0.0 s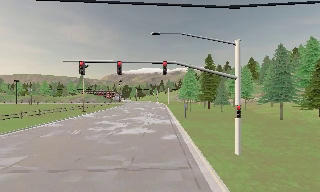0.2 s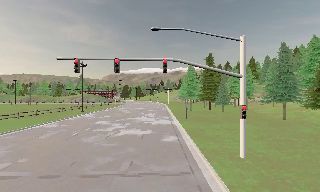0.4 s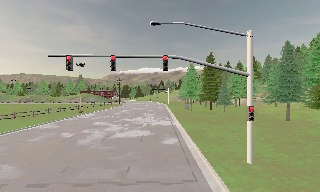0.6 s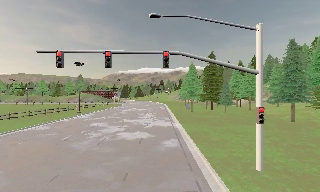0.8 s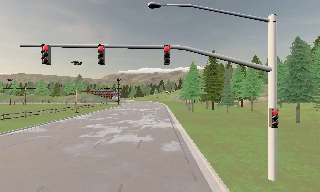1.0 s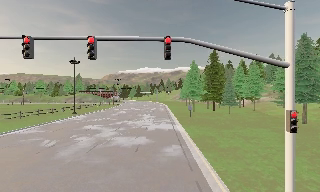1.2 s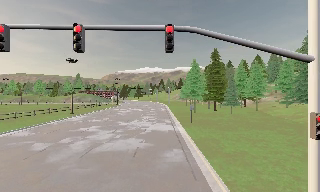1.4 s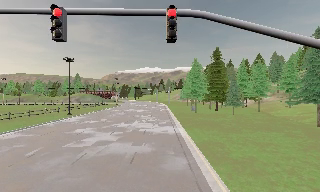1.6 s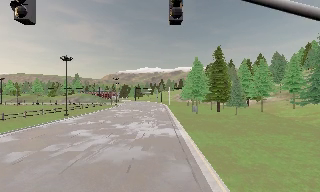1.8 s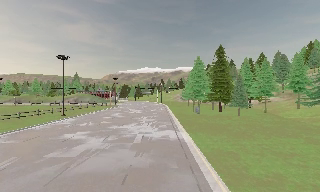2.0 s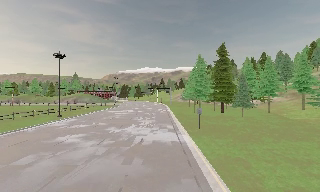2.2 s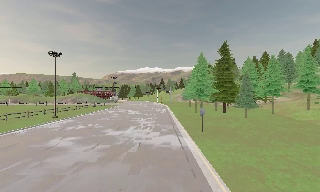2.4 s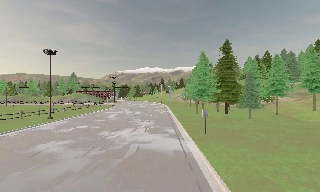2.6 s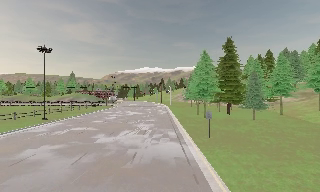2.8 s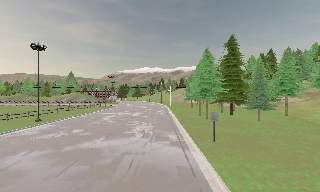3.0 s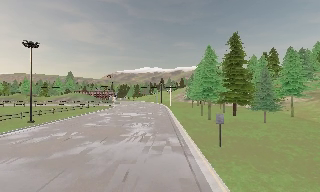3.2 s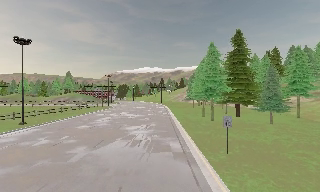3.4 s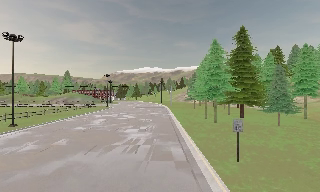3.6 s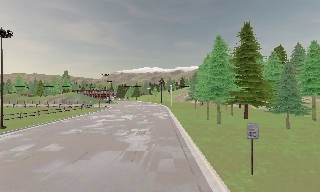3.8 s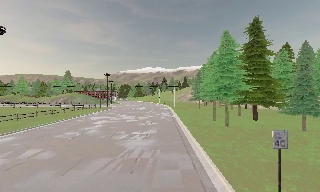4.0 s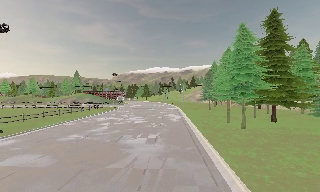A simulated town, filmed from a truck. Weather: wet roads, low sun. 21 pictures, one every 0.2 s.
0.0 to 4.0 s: The camera travels forward, about 25 m, so what stands in front looms larger. It gains speed.
The film runs forward here.
